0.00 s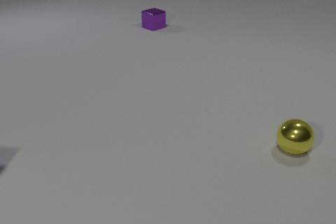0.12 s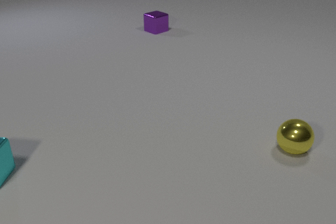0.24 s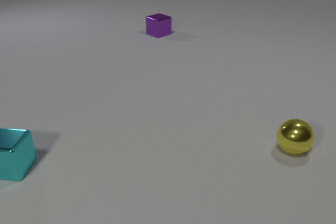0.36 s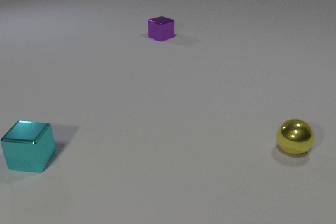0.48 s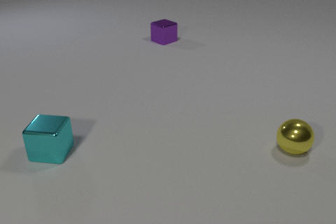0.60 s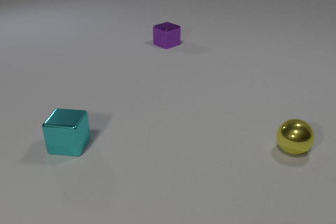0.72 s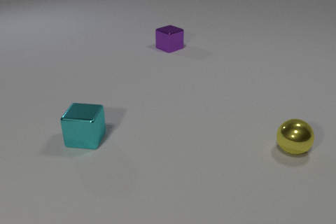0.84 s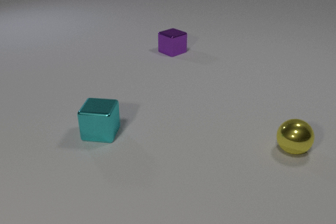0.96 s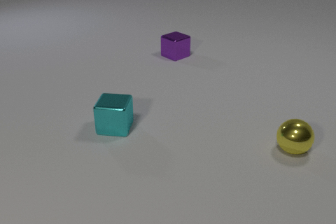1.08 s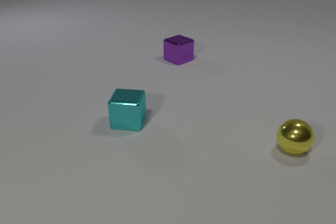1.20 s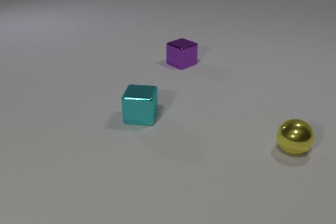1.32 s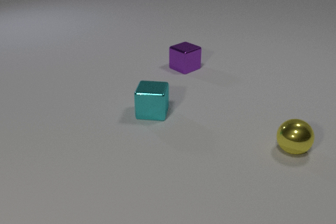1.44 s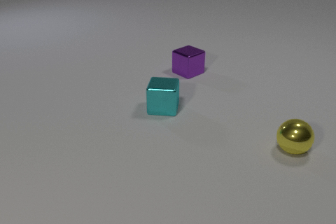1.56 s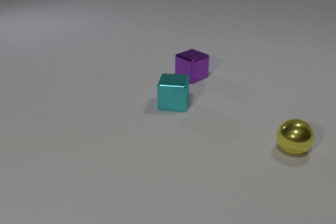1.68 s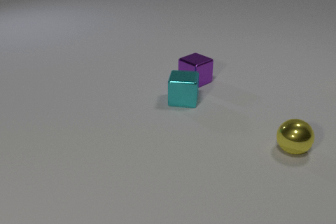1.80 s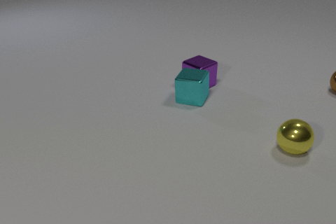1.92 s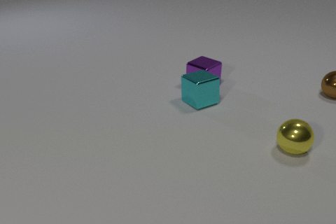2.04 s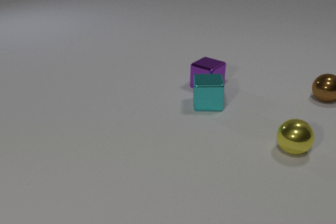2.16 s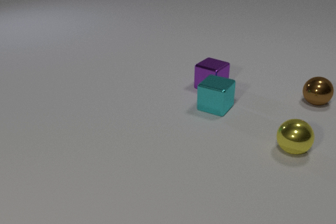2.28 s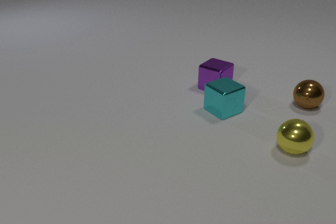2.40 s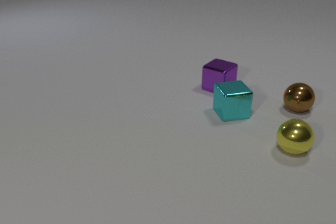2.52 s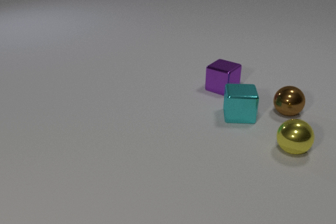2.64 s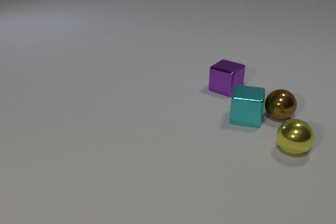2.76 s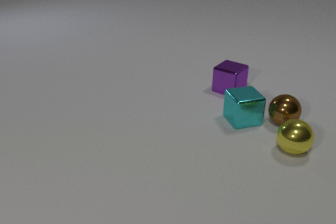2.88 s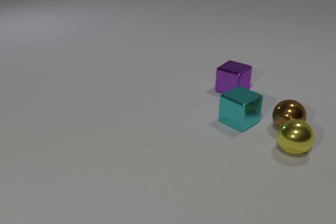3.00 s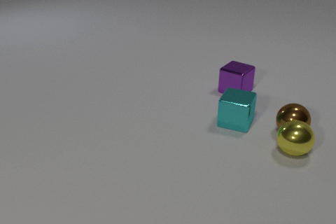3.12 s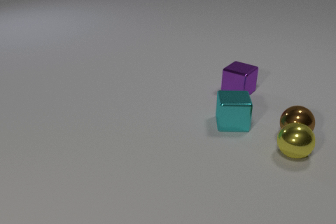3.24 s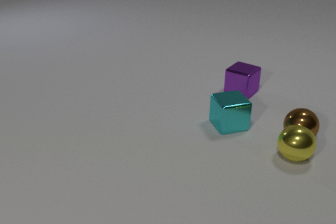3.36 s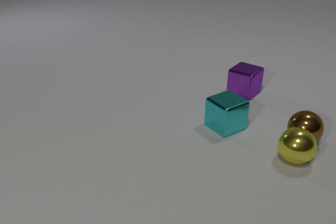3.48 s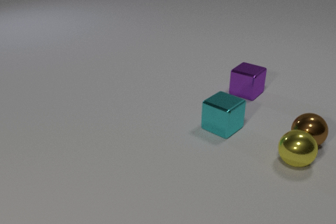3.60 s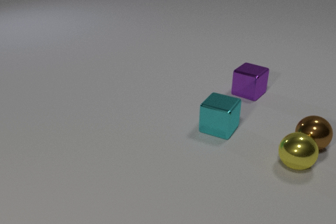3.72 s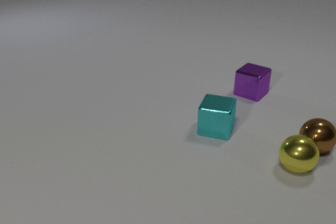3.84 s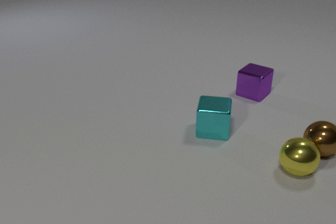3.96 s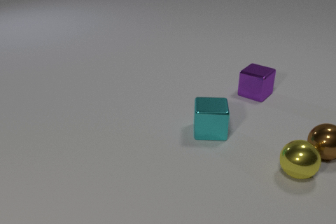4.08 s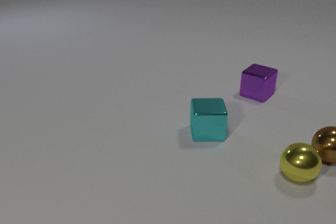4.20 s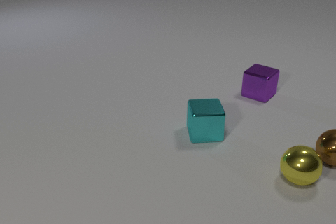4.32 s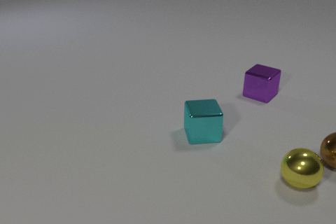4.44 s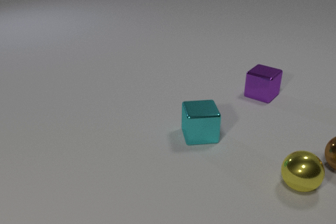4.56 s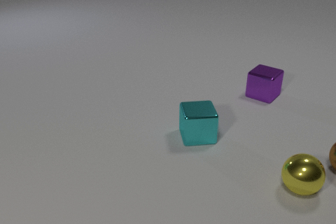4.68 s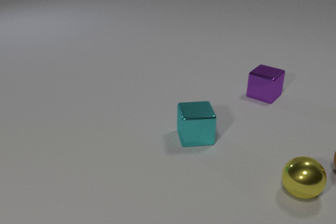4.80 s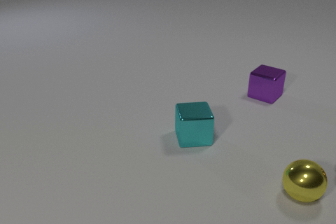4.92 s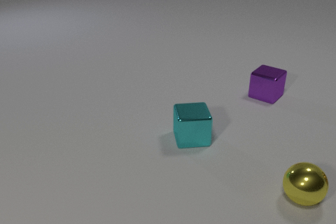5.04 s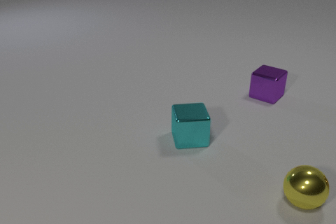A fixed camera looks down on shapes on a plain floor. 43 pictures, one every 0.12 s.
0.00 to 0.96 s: The purple metal cube slides toward the camera. The cyan metal cube comes in at the left edge, slides to the right and away from the camera.
0.96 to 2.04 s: The purple metal cube slides toward the camera and to the right. The cyan metal cube slides to the right and away from the camera. The brown metal sphere comes in at the right edge, rolls toward the camera and to the left. The purple metal cube and the cyan metal cube collide.
2.04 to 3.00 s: The purple metal cube slides to the right. The cyan metal cube slides toward the camera and to the right. The brown metal sphere rolls toward the camera. The cyan metal cube and the brown metal sphere collide. The brown metal sphere and the yellow metal sphere collide.
3.00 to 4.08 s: The purple metal cube slides to the right. The cyan metal cube slides to the left and toward the camera. The brown metal sphere rolls to the right and toward the camera. The yellow metal sphere rolls toward the camera.
4.08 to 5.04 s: The purple metal cube slides to the right. The cyan metal cube slides to the left and toward the camera. The brown metal sphere rolls to the right and toward the camera, leaves at the right edge. The yellow metal sphere rolls toward the camera.
How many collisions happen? 3.
What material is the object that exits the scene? metal.
Are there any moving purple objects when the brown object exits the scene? yes.
